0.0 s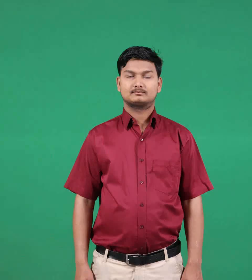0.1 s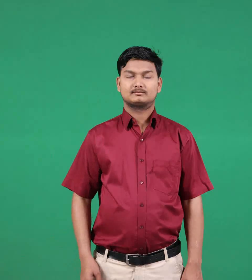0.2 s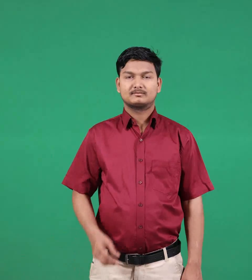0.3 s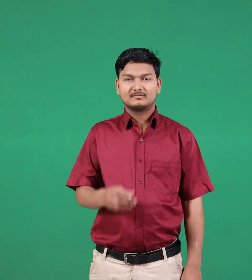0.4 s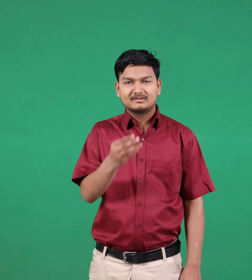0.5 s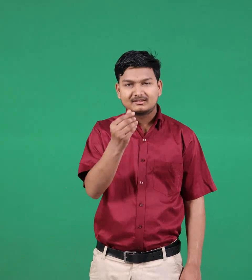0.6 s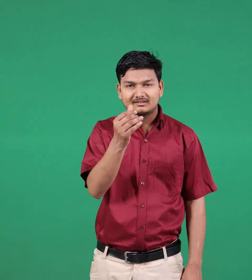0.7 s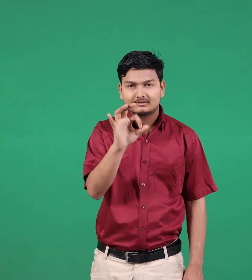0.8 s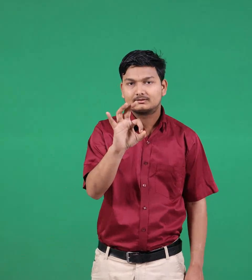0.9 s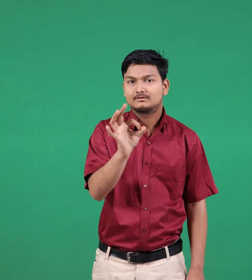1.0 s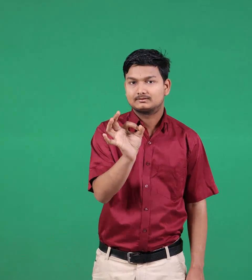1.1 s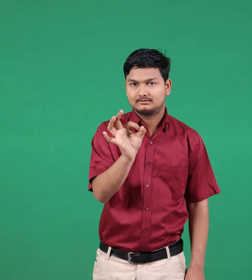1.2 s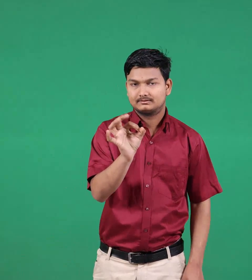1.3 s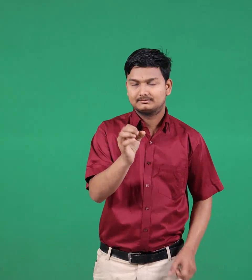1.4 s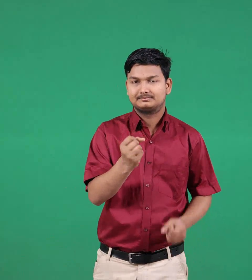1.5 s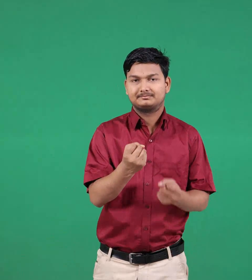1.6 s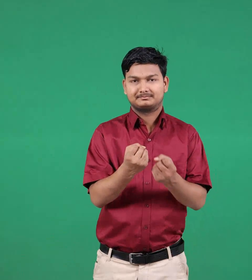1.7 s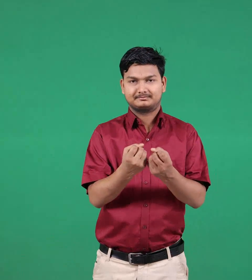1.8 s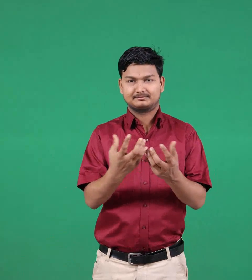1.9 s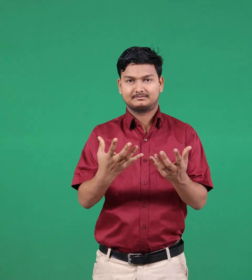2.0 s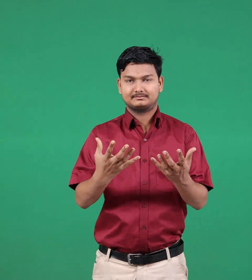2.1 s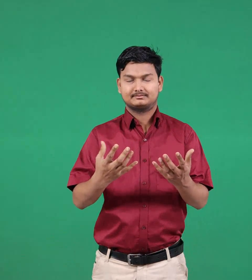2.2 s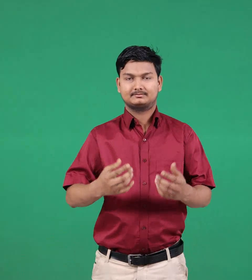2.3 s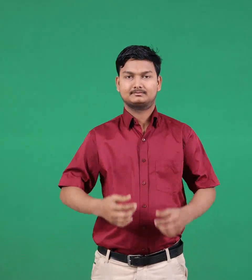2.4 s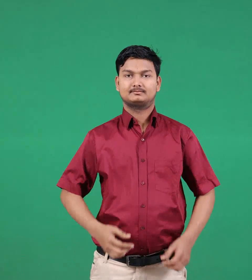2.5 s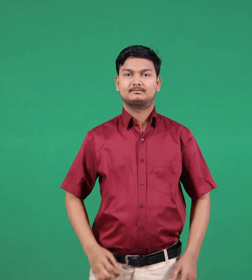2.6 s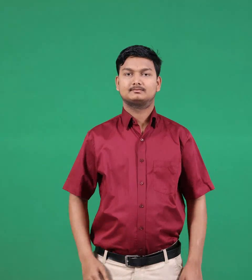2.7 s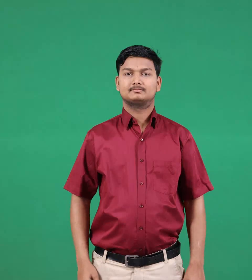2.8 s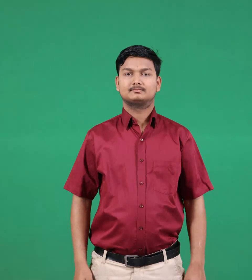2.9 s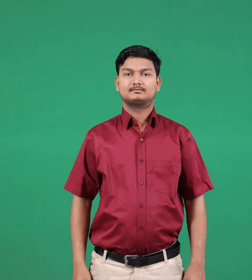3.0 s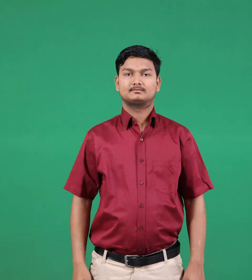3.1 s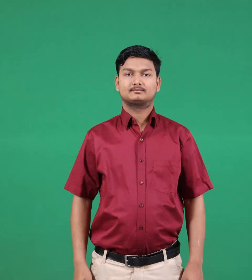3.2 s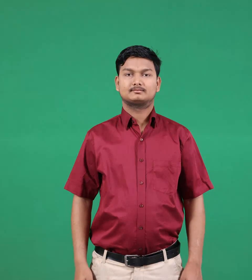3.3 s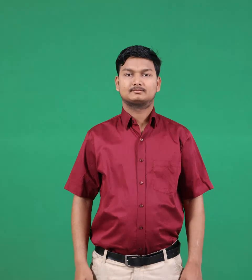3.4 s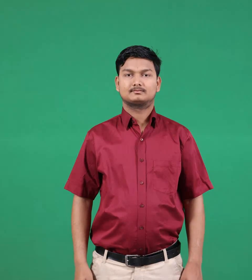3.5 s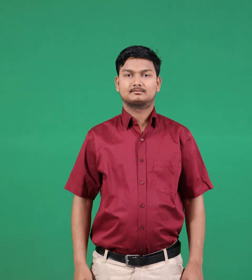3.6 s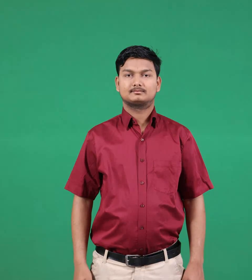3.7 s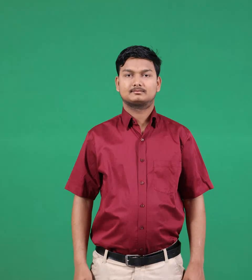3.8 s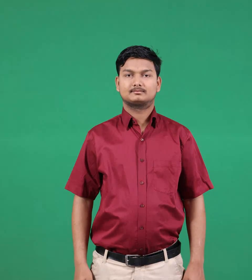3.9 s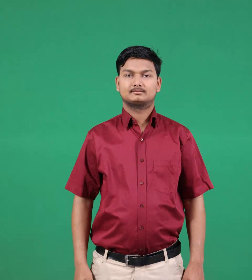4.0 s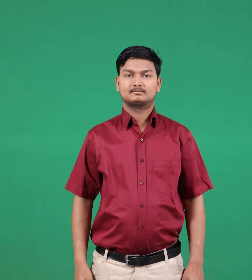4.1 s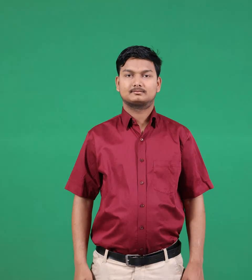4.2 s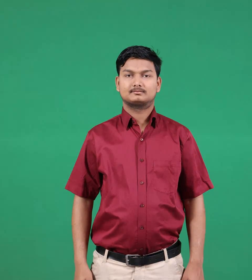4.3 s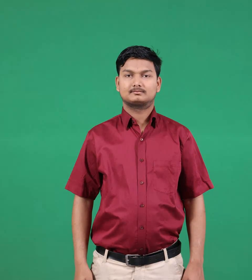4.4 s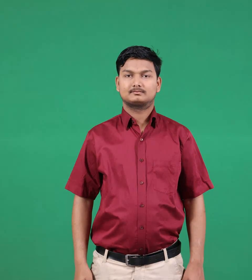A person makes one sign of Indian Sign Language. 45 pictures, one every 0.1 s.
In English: coin hold
